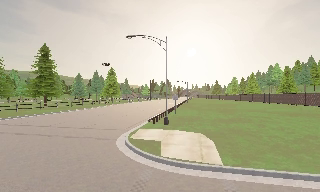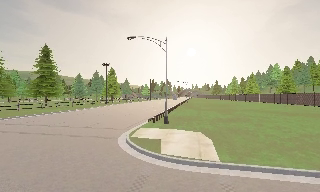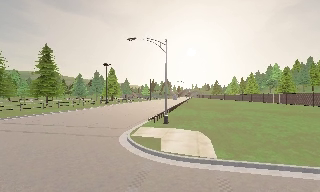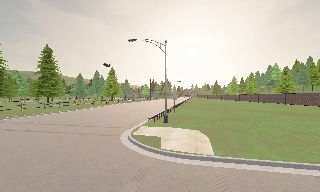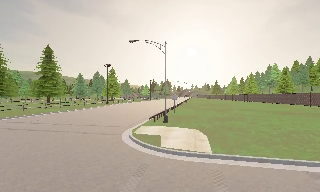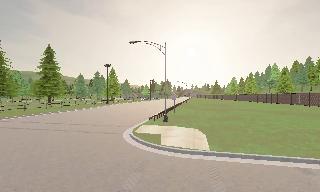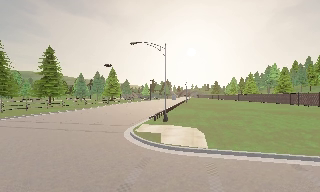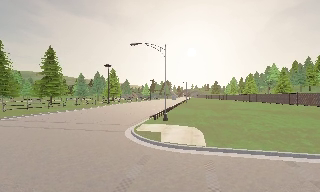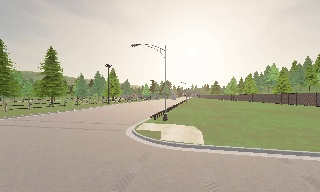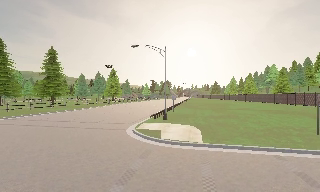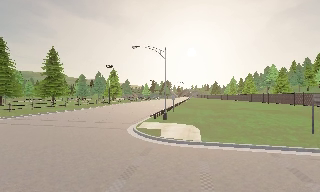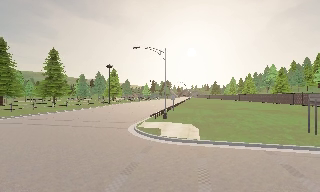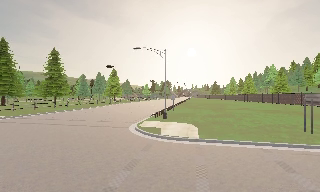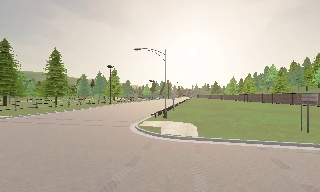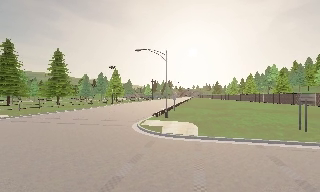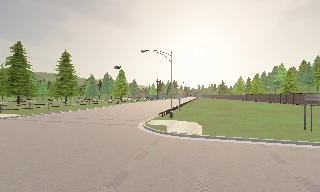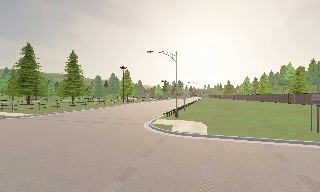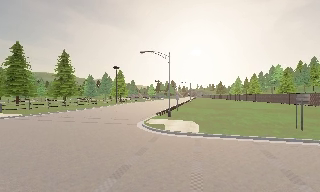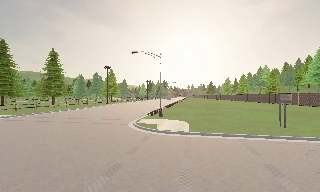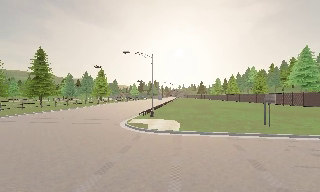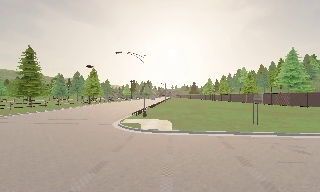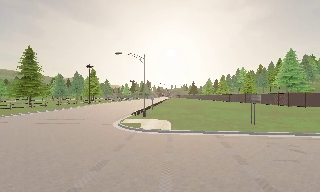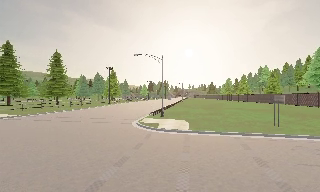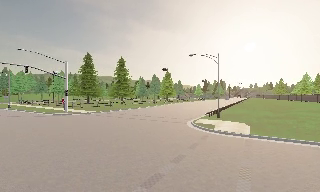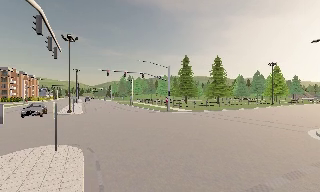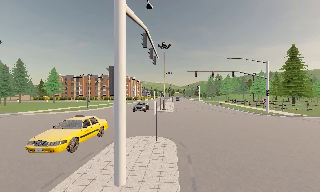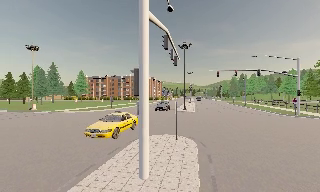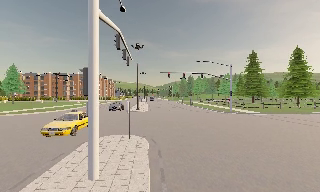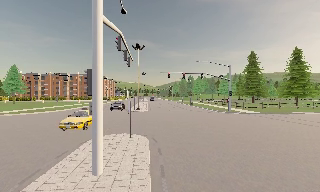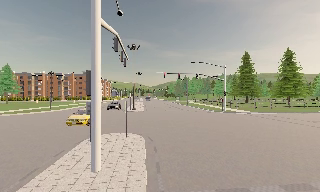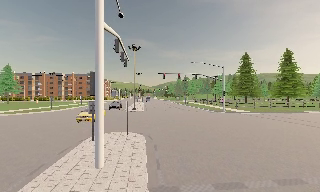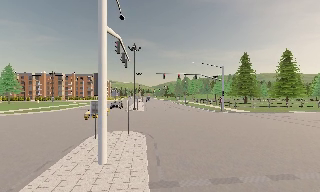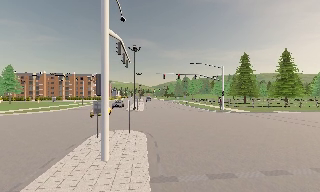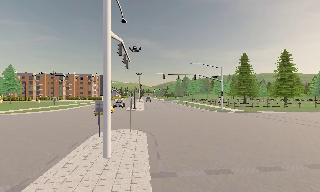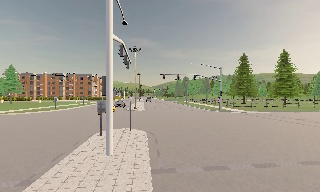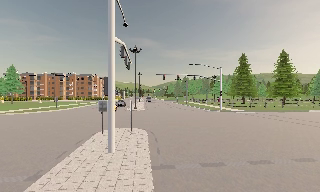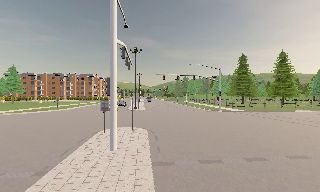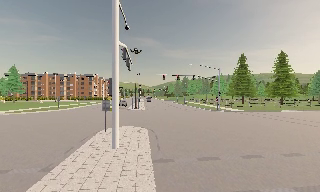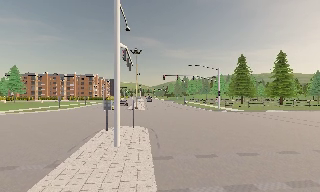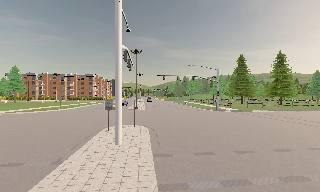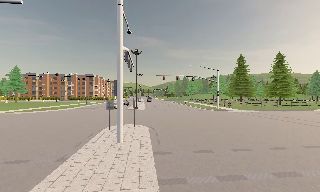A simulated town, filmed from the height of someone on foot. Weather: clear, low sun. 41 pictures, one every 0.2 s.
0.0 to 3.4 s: The camera travels backward, about 5 m, so what stands in front gets smaller.
3.4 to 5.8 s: The camera pans to its left, which is counterclockwise from overhead, by about 70 degrees. It travels backward, about 3 m.
5.8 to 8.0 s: The camera travels backward, about 3.5 m, so what stands in front gets smaller.
The film runs backward here.
